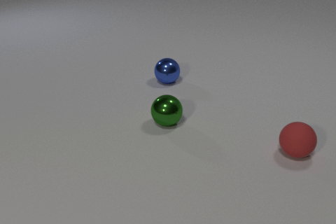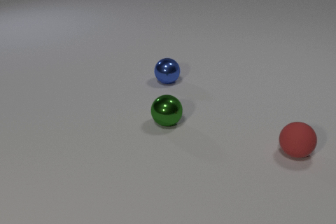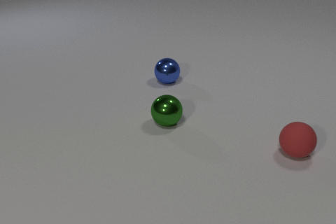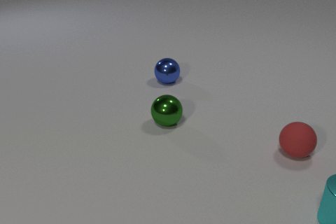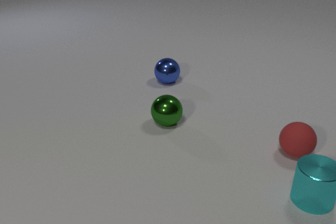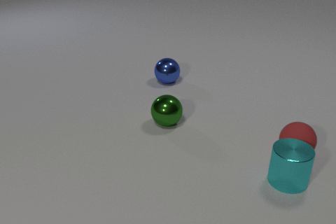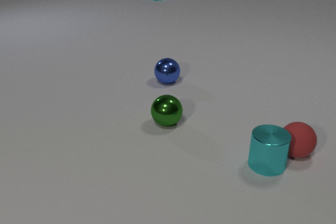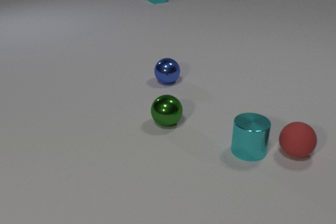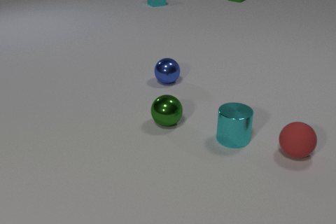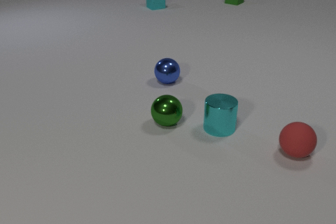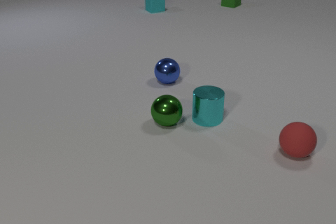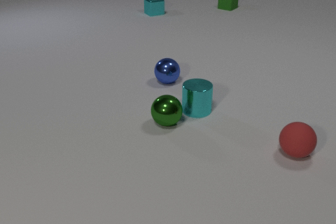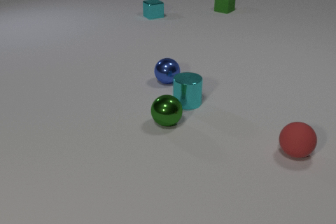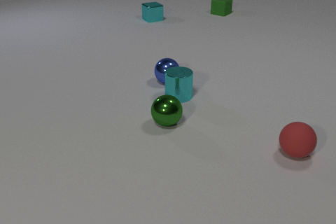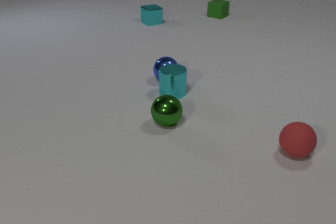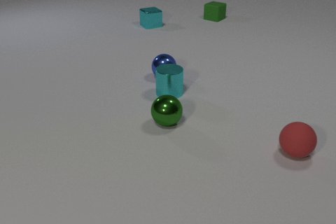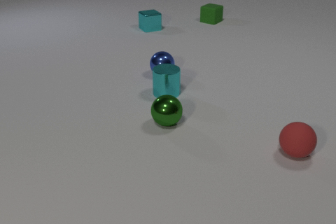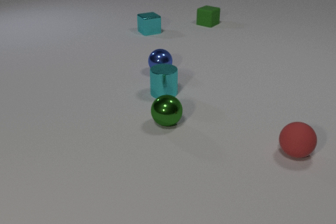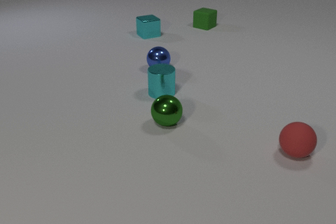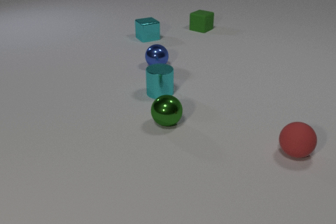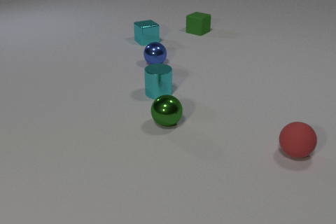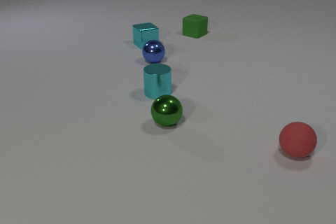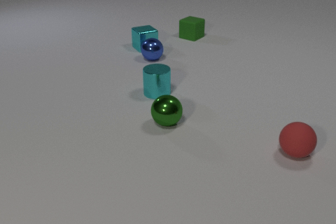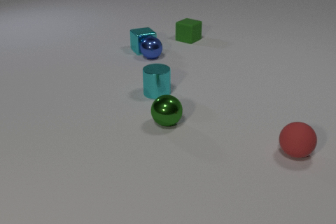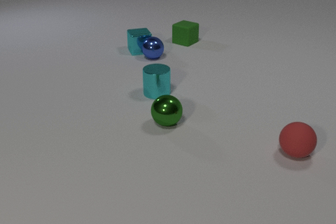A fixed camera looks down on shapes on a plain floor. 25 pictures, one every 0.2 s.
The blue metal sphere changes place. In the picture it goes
away from the camera.
The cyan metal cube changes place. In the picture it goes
toward the camera.
0.0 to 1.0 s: The cyan metal cylinder comes in at the right edge, slides to the left and away from the camera.
1.0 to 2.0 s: The cyan metal cylinder slides away from the camera and to the left. The cyan metal cube comes in at the top edge, slides toward the camera. The green rubber cube comes in at the top edge, slides toward the camera.
2.0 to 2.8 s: The cyan metal cylinder slides away from the camera and to the left. The cyan metal cube slides toward the camera. The green rubber cube slides toward the camera. The cyan metal cylinder and the blue metal sphere collide.
2.8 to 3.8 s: The cyan metal cylinder slides to the left. The blue metal sphere rolls away from the camera. The cyan metal cube slides toward the camera. The green rubber cube slides toward the camera.
3.8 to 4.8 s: The blue metal sphere rolls away from the camera. The cyan metal cube slides toward the camera. The green rubber cube slides toward the camera. The blue metal sphere and the cyan metal cube collide.
What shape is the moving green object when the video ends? cube.
What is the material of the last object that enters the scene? rubber.
How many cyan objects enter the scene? 2.
